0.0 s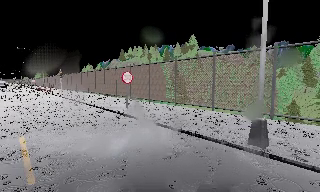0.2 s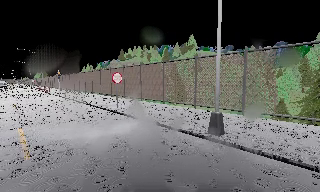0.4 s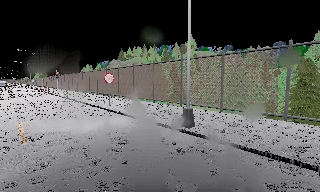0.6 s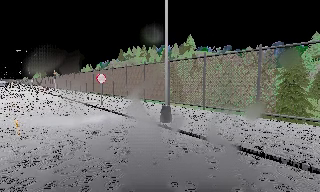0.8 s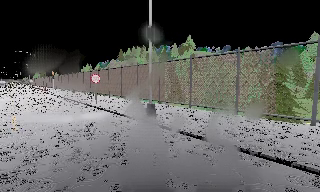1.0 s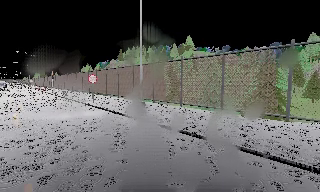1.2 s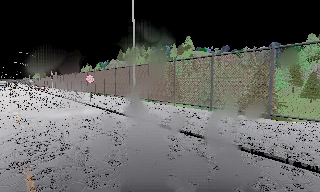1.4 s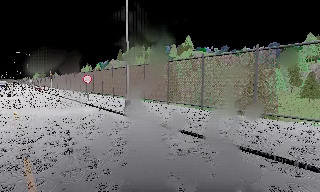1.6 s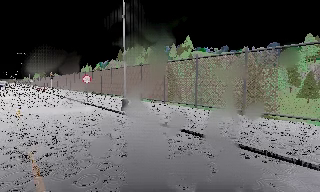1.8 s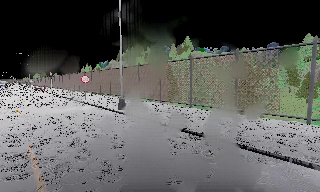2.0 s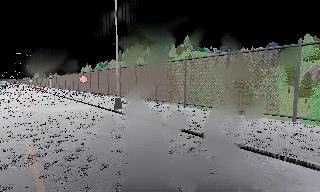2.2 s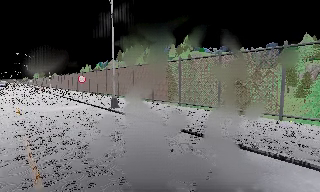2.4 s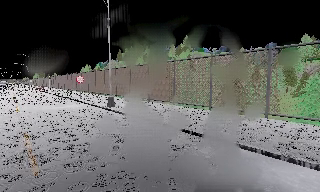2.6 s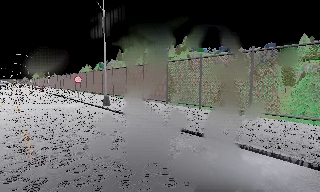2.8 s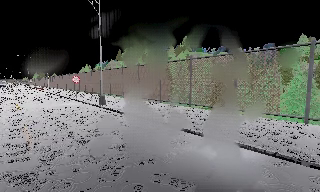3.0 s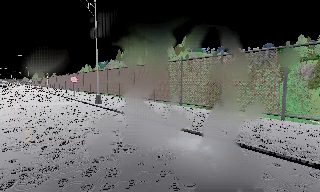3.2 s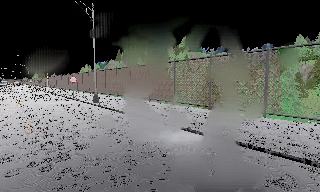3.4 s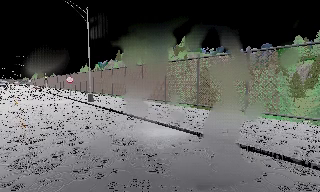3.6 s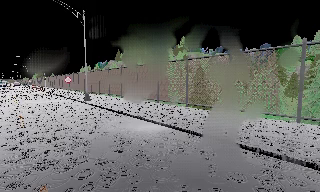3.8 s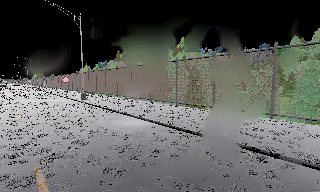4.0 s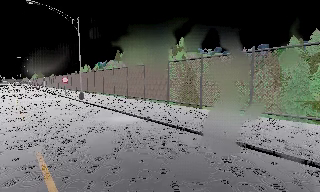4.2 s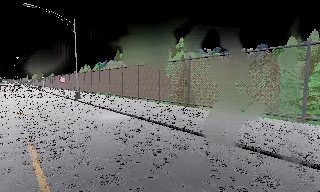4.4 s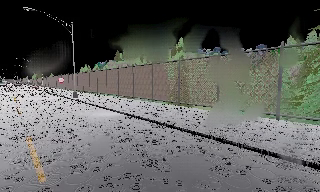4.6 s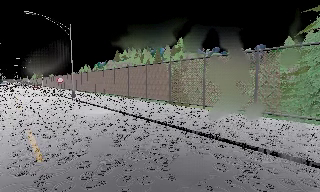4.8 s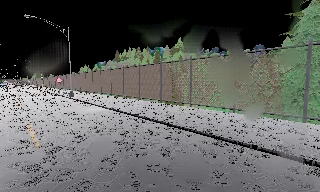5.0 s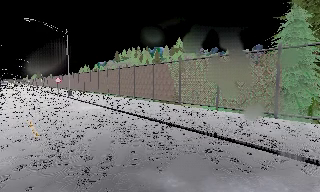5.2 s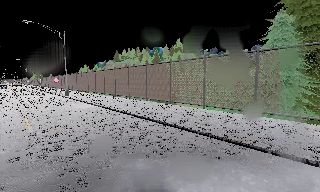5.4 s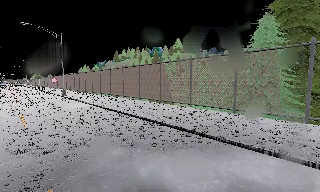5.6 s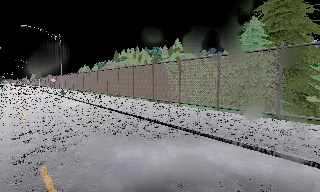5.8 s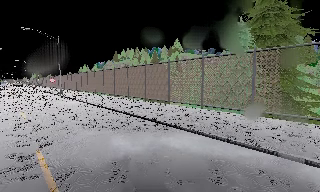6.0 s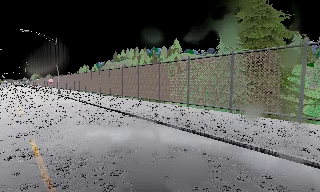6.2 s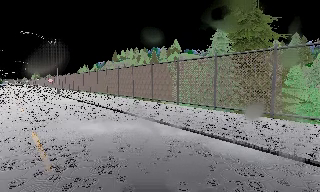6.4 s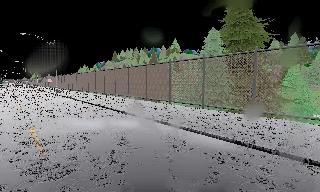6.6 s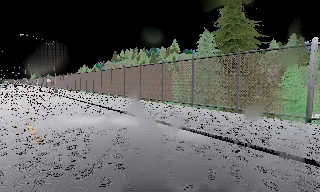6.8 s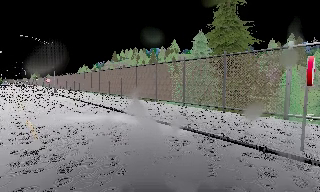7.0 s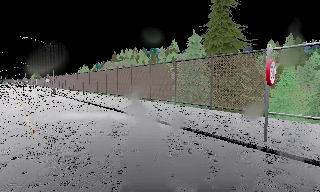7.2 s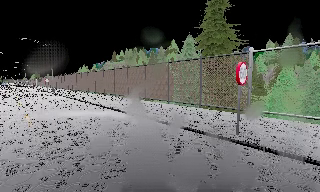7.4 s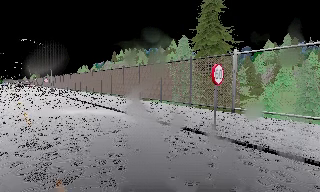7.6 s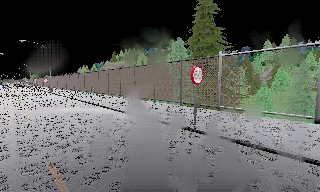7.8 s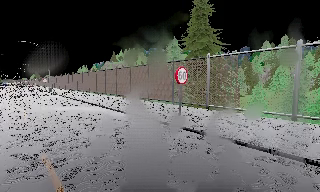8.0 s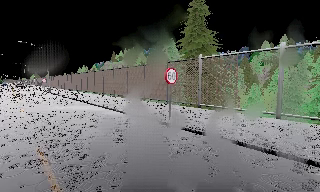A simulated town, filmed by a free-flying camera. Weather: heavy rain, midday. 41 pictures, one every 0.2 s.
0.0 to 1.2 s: The camera travels backward and to its right, about 6 m, so what stands in front gets smaller. It loses speed.
1.2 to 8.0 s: The camera travels backward and to its right, about 25 m, so what stands in front gets smaller.
The film runs backward here.
